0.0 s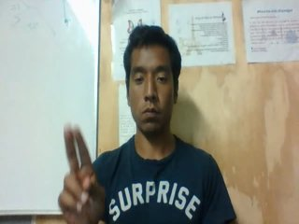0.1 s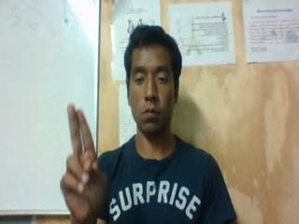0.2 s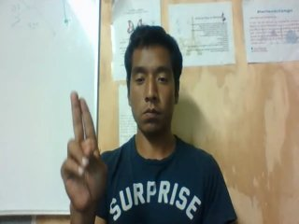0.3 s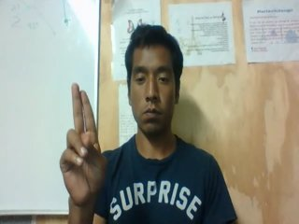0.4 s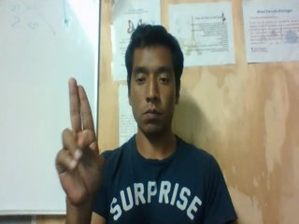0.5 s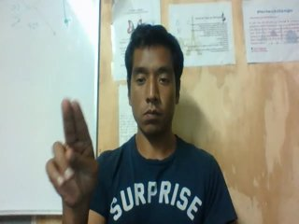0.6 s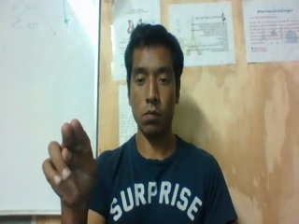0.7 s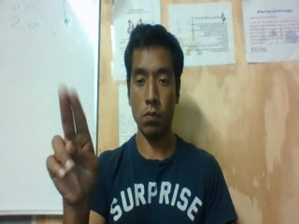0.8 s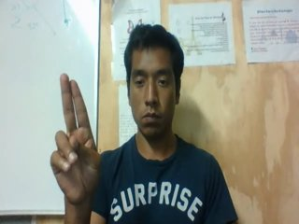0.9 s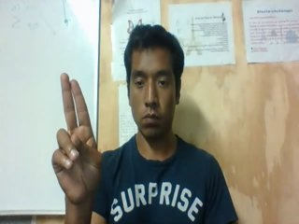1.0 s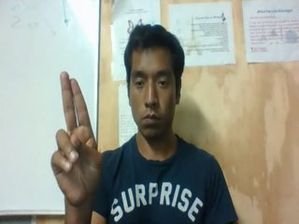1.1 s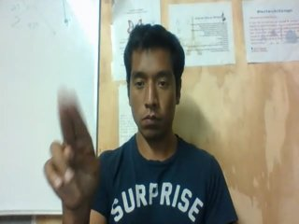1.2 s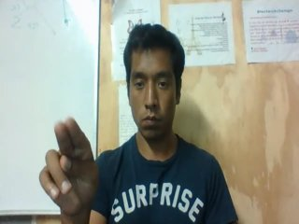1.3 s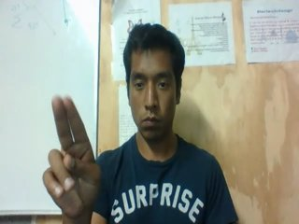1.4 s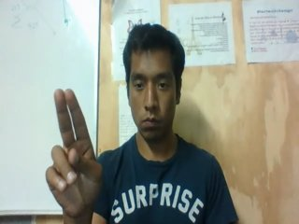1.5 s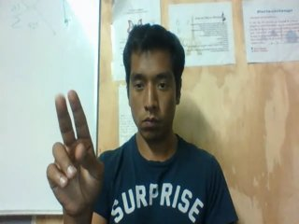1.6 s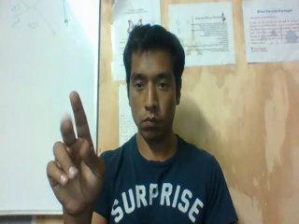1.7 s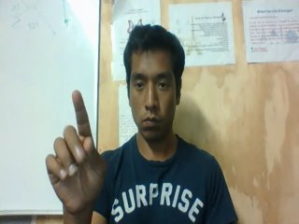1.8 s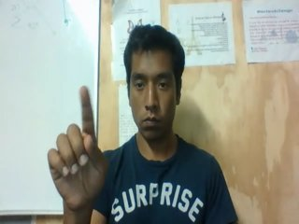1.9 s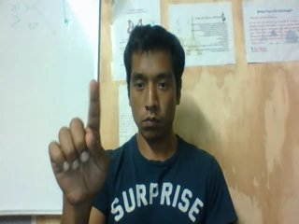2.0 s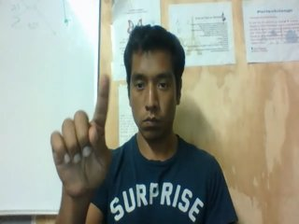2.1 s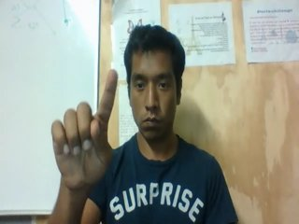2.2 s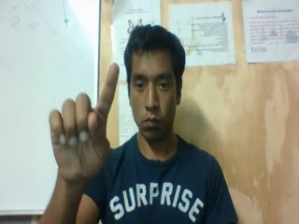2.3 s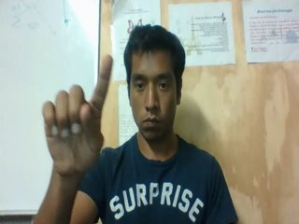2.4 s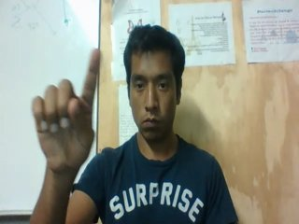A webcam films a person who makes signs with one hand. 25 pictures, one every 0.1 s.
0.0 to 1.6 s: Double click with two fingers.
1.7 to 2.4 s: Pointing with one finger.
